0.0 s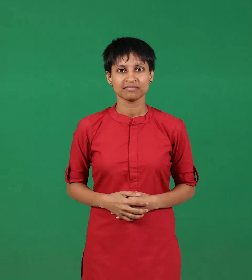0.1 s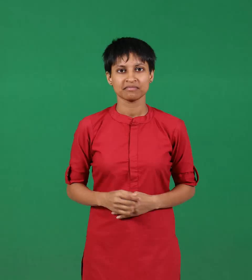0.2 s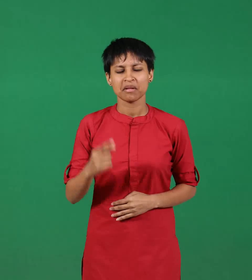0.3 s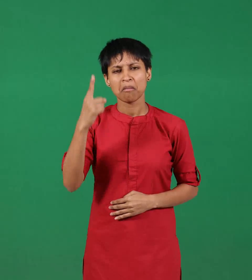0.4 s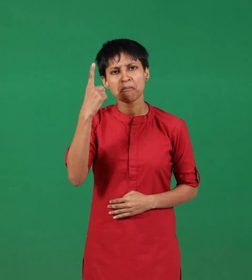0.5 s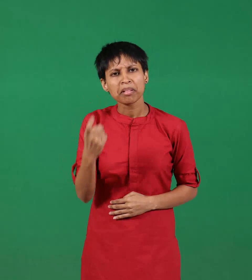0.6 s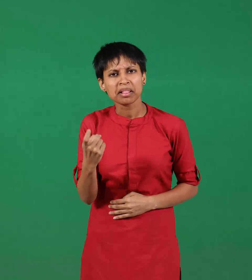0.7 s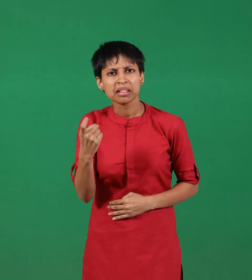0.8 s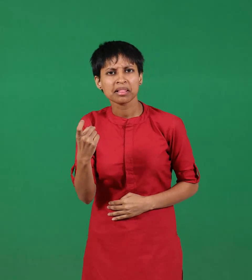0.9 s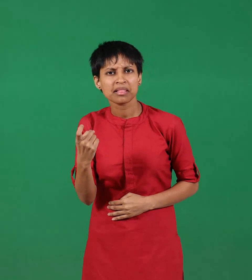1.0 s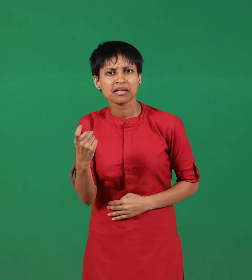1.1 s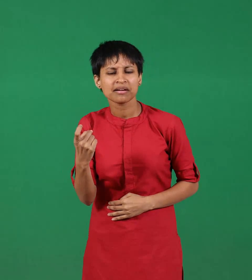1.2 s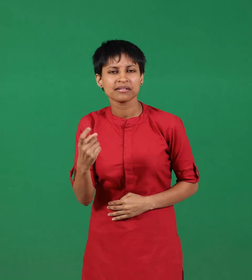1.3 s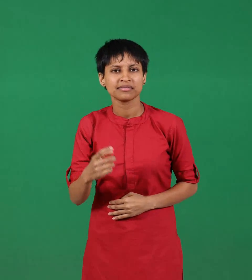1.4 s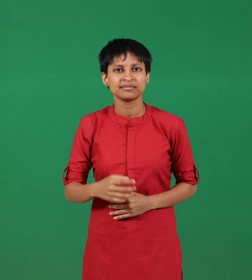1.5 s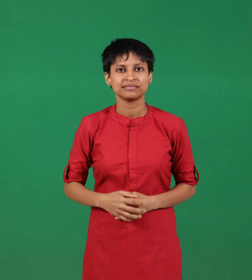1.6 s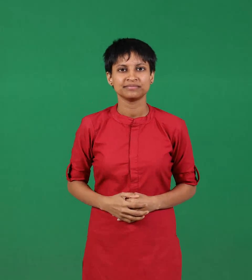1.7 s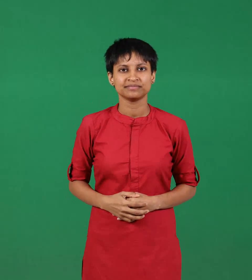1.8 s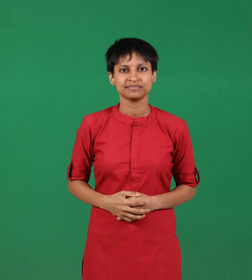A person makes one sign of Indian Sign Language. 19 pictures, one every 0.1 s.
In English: except
